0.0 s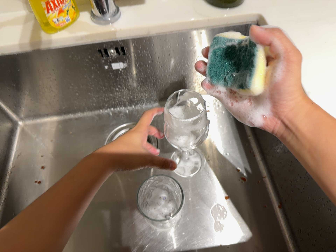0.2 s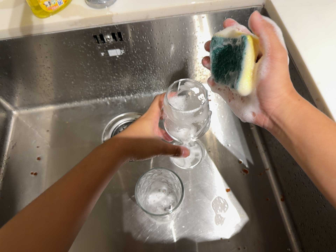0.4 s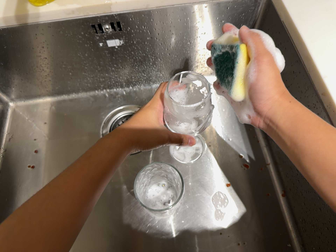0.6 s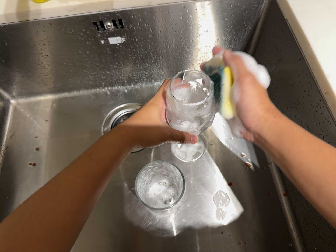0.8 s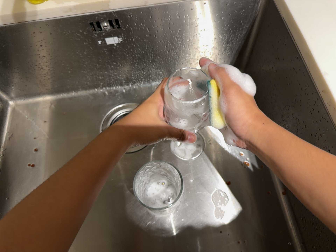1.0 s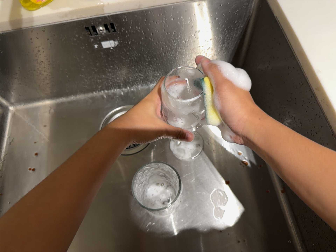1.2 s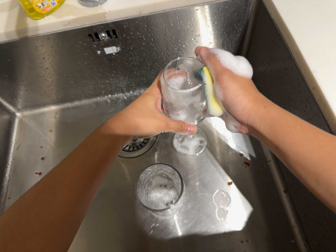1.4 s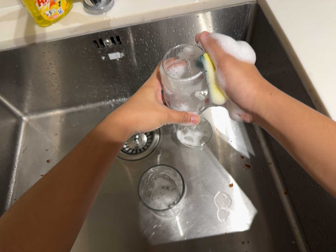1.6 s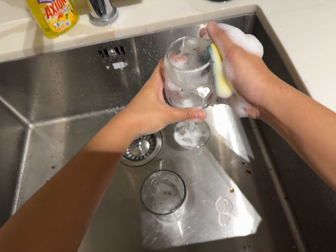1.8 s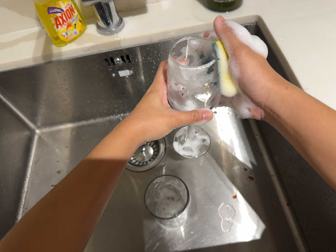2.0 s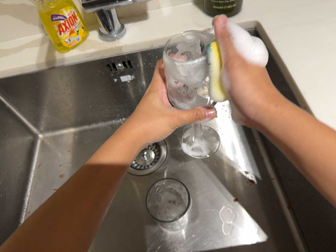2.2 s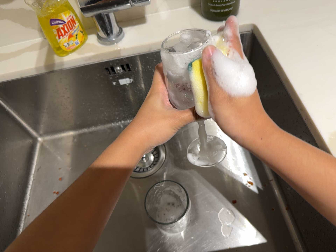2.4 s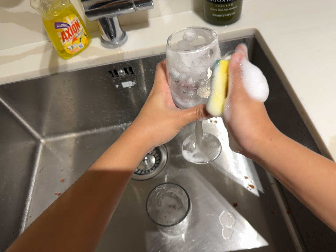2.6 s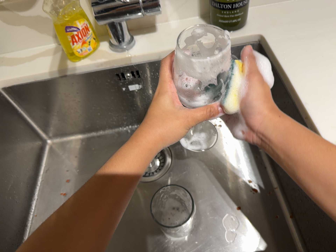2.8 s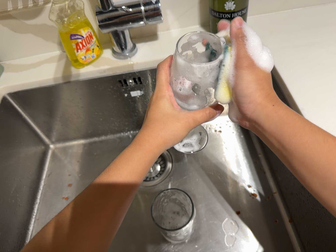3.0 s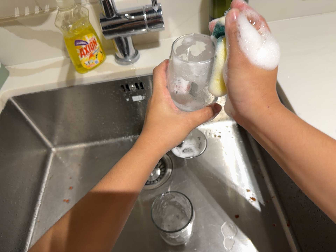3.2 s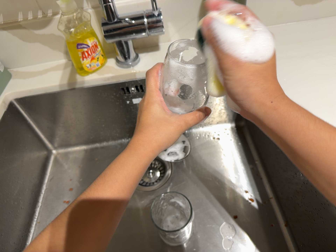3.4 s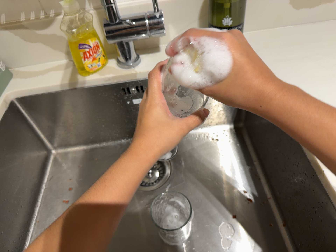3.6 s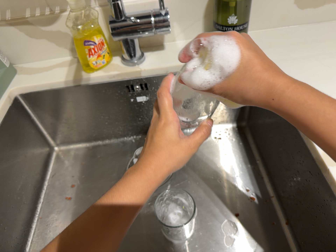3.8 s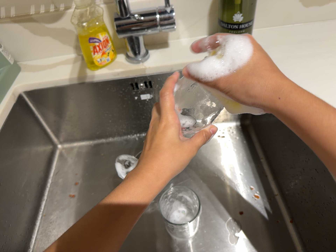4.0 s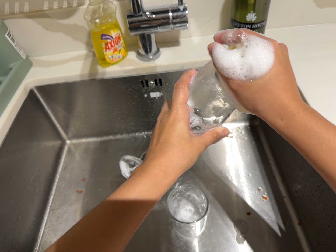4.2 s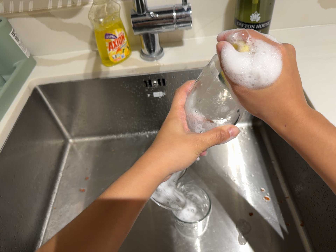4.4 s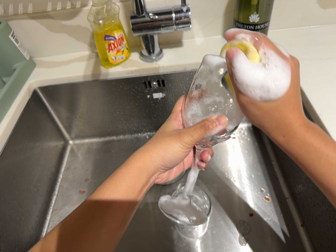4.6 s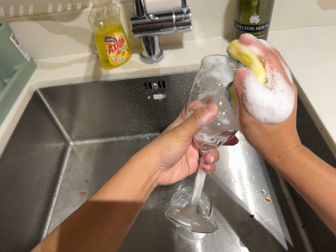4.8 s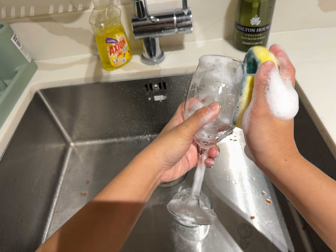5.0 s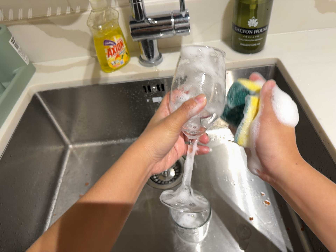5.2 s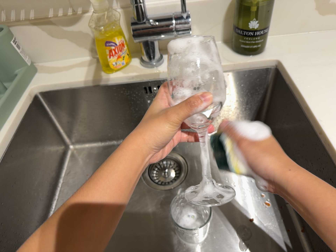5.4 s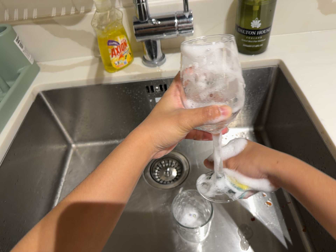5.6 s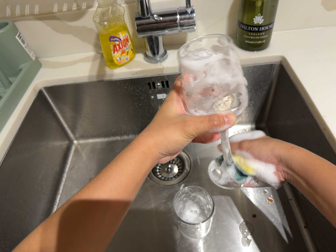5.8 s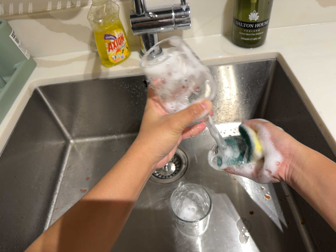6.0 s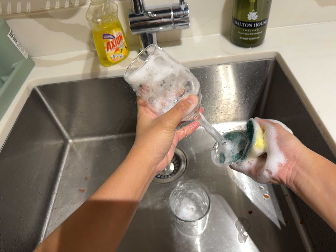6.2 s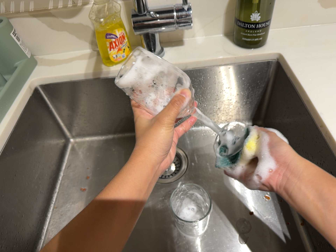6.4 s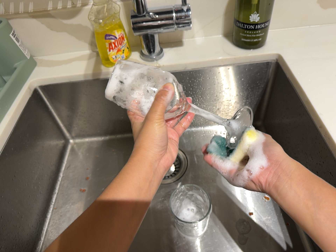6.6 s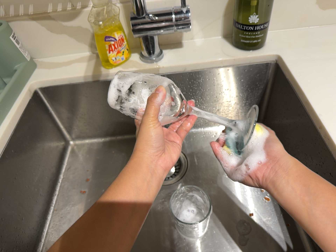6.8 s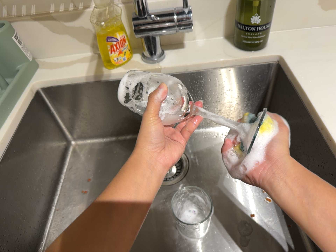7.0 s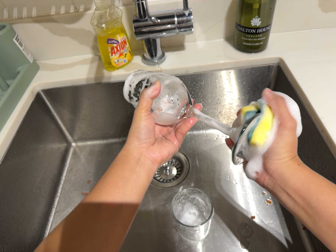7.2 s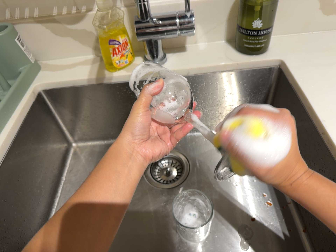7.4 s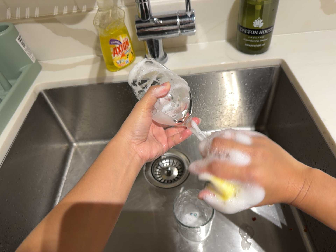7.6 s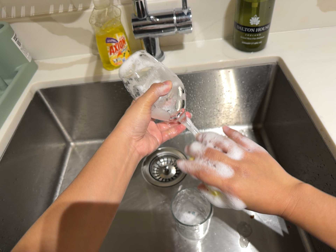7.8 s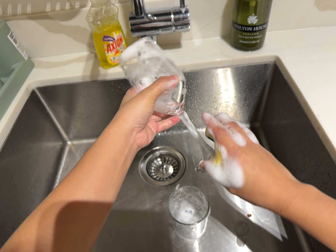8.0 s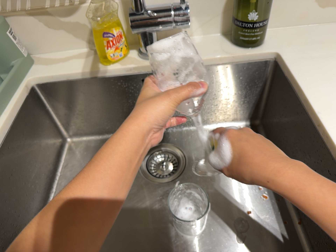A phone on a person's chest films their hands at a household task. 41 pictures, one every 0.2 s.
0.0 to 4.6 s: The camera travels backward, about 9 cm, so what stands in front gets smaller. Its aim tips toward the top of its view by about 10 degrees.
4.6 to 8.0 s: The camera keeps its place and its aim.
The film runs backward here.
